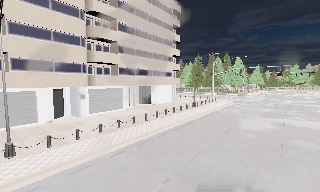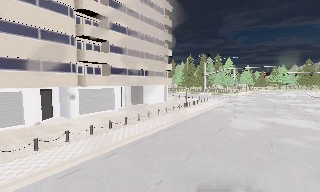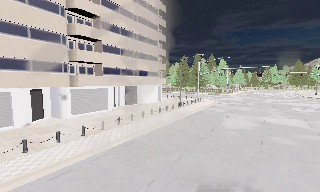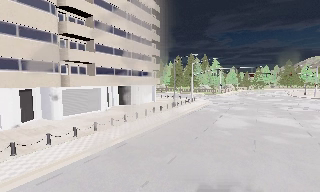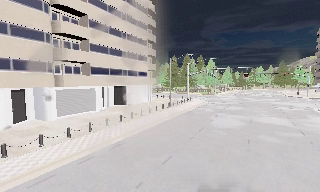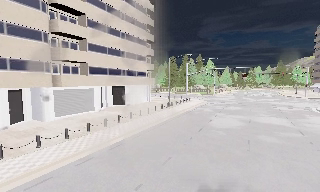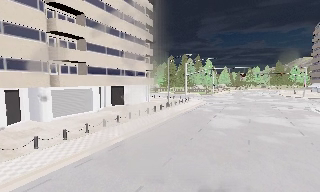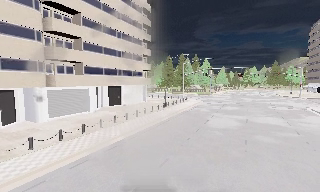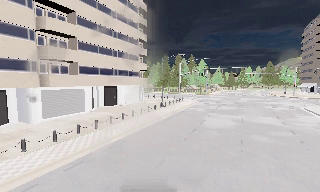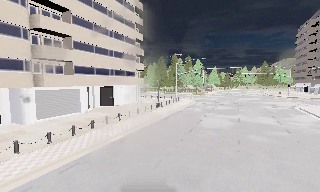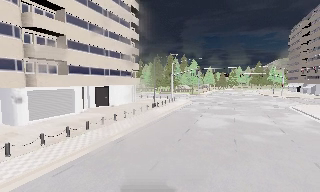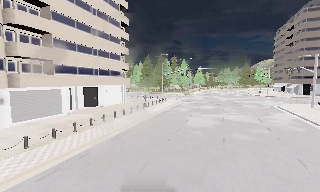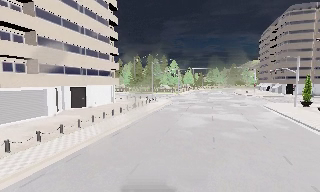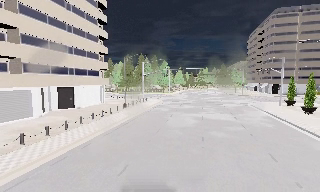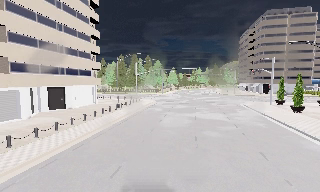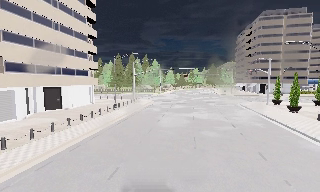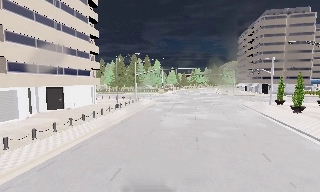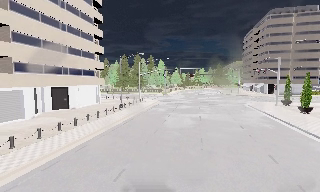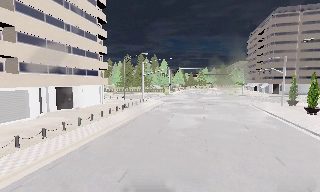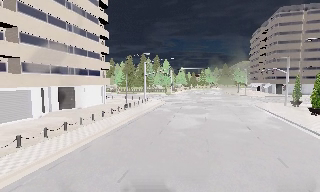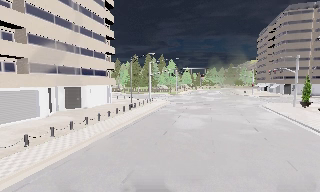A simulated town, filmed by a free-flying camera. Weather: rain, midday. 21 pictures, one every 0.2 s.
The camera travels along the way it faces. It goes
forward.
0.0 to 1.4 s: The camera travels forward, about 0.5 m, so what stands in front looms larger.
1.4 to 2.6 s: The camera swings to its right by about 15 degrees, and the scene slides to the left.
2.6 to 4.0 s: The camera travels forward, about 0.5 m, so what stands in front looms larger.
The film runs forward here.
